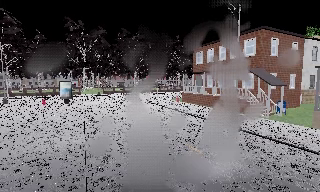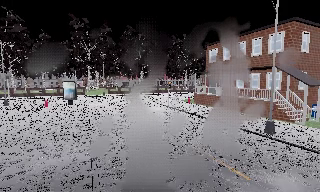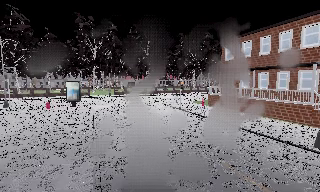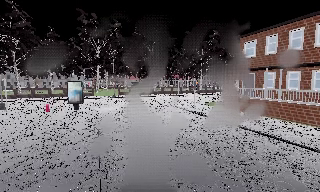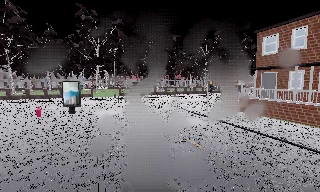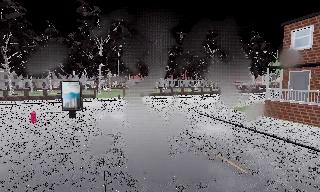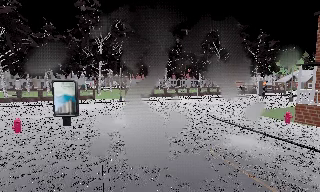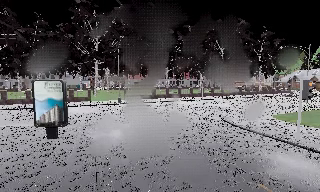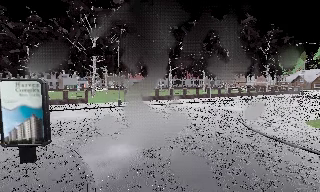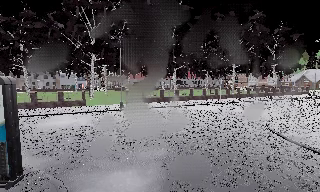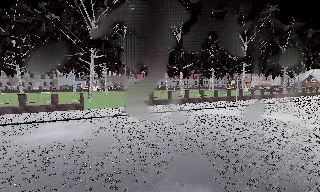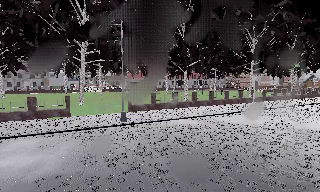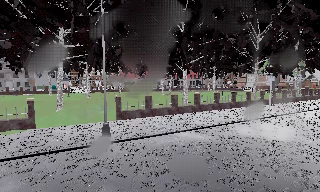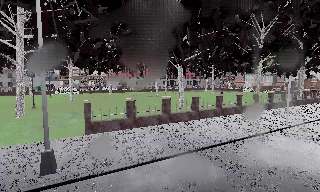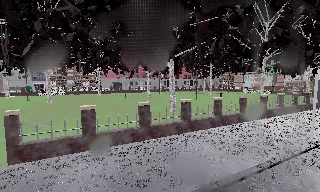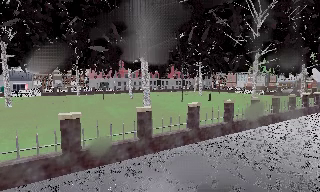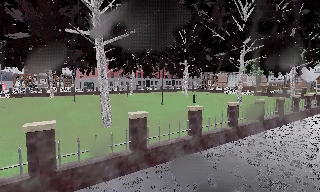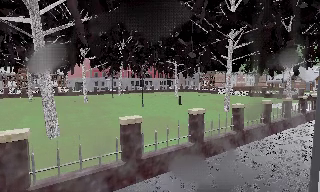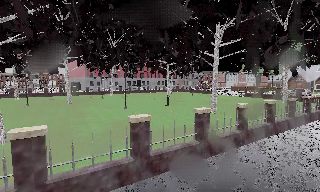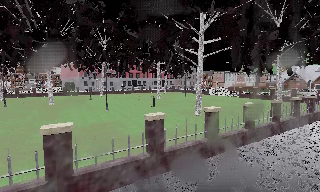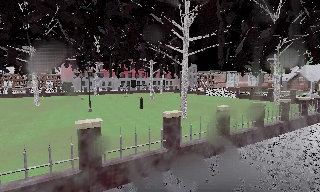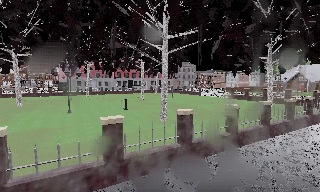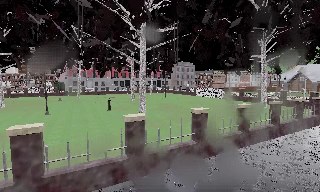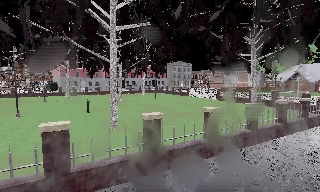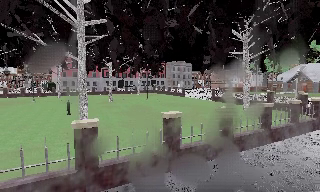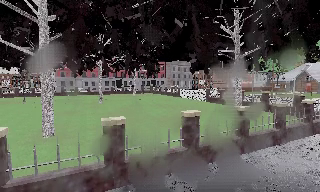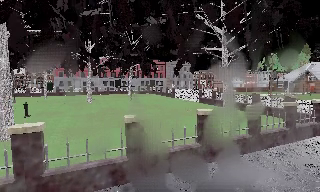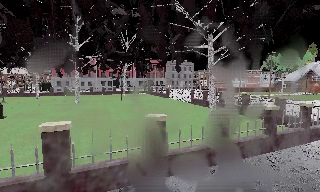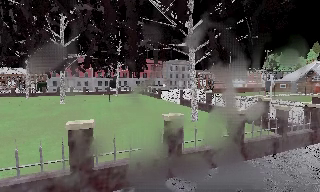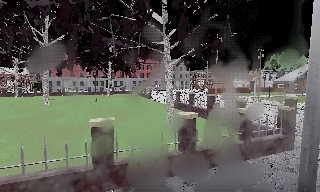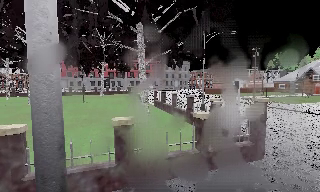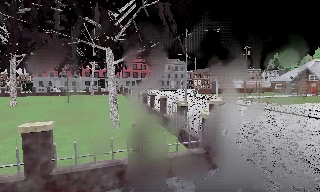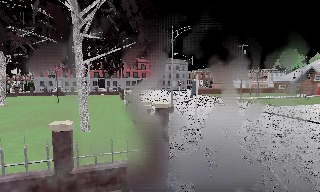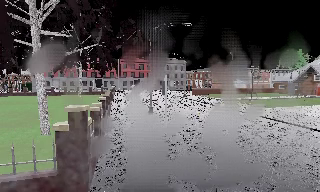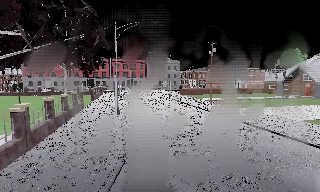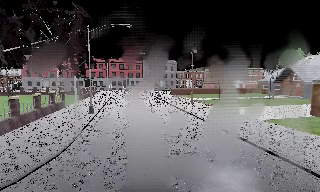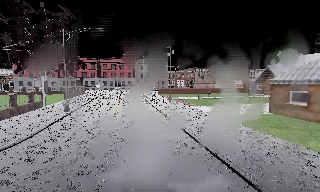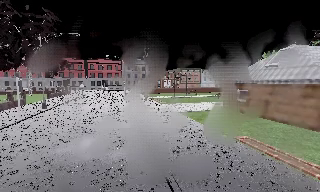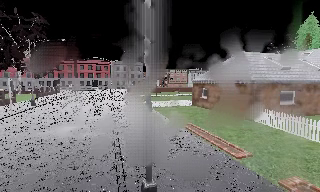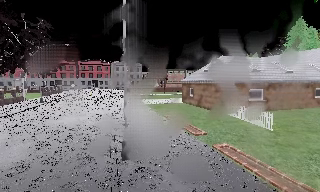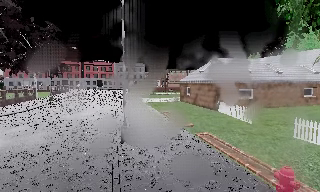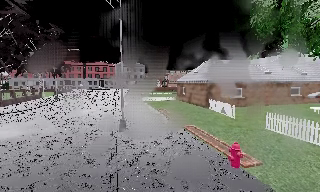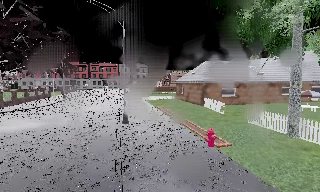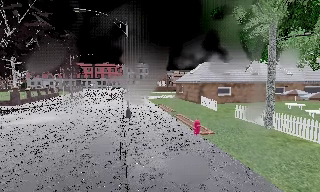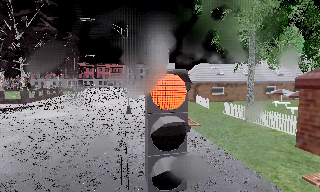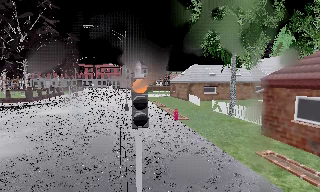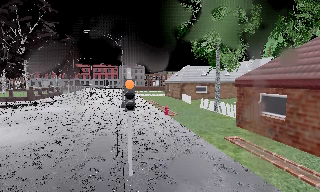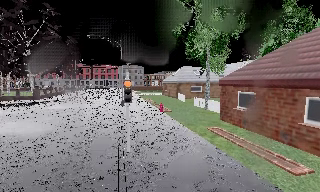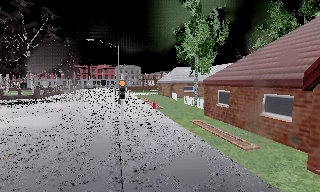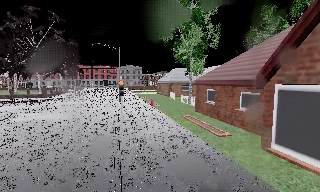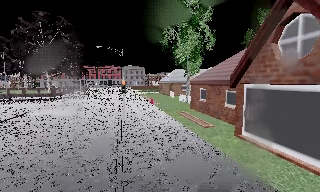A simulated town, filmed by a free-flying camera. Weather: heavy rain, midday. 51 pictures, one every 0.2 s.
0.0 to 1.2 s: The camera travels forward and to its left, about 12 m, so what stands in front looms larger.
1.2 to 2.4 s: The camera travels forward, about 16 m, so what stands in front looms larger.
2.4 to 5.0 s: The camera travels to its right and forward, about 30 m, so close, fixed things drift to the left. It loses speed.
5.0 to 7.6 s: The camera travels to its right, about 30 m, so close, fixed things drift to the left.
7.6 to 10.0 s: The camera travels backward, about 20 m, so what stands in front gets smaller.
The film runs backward here.
